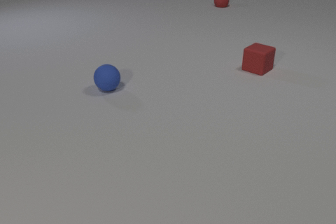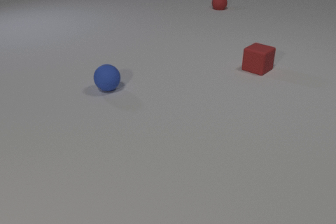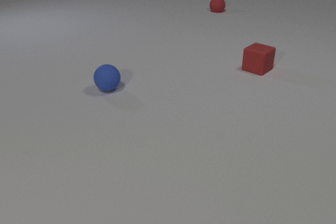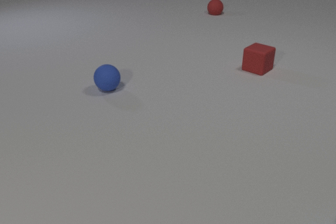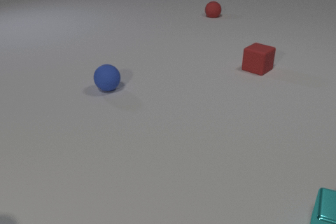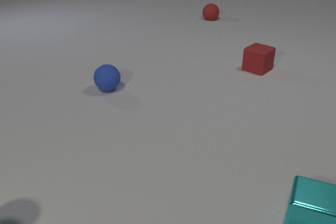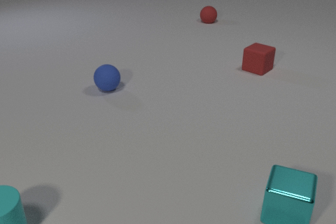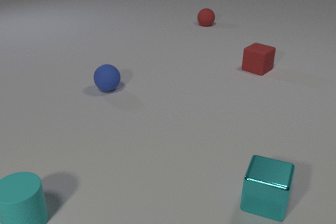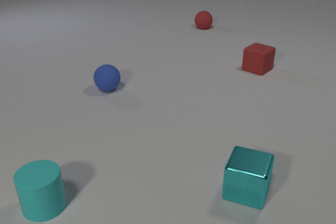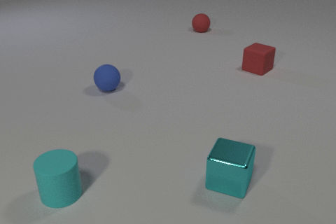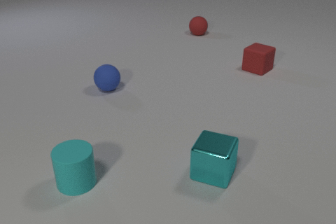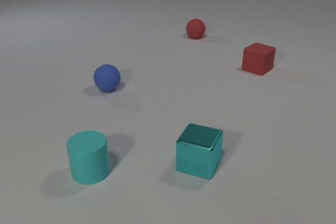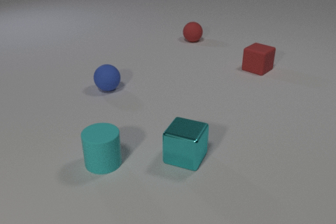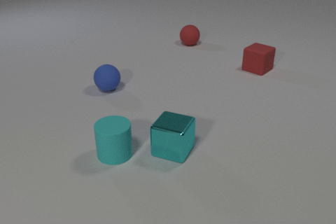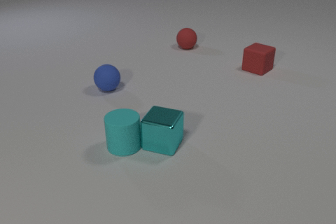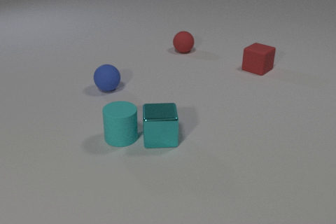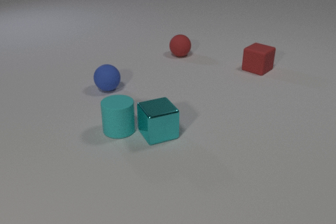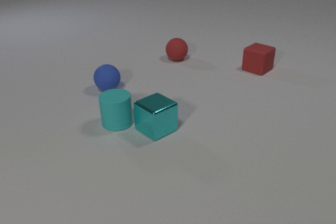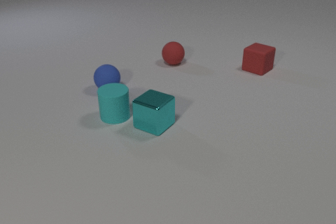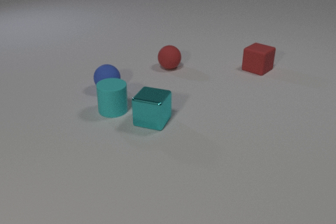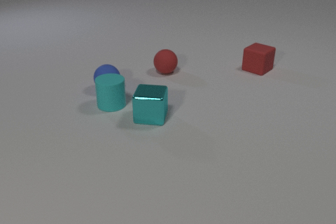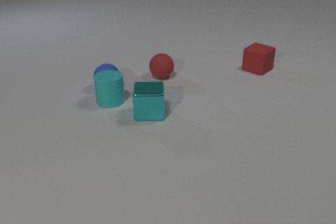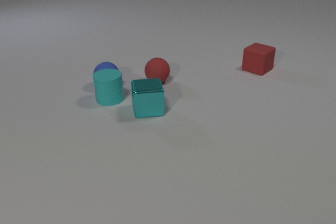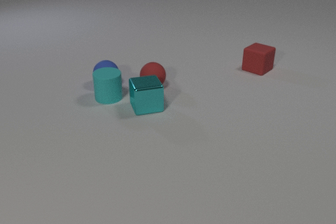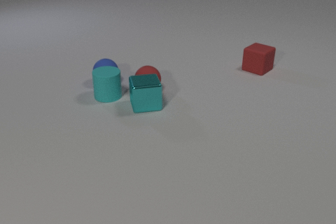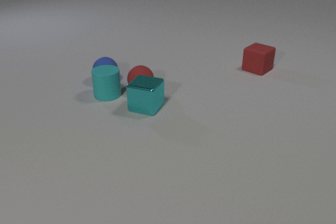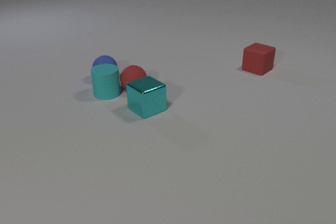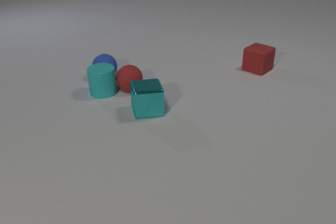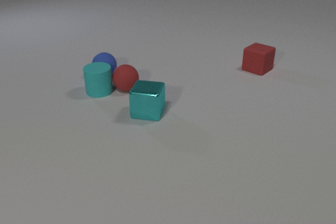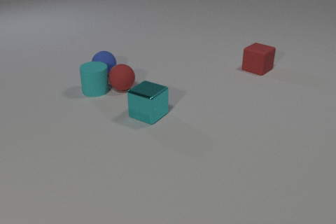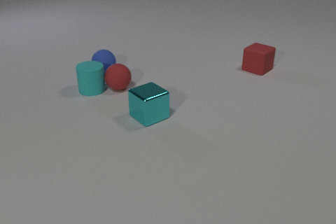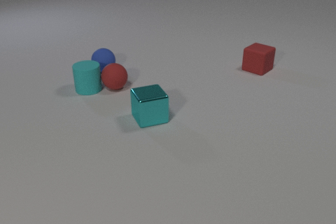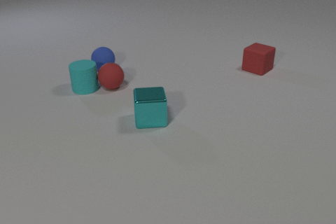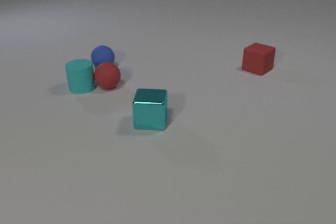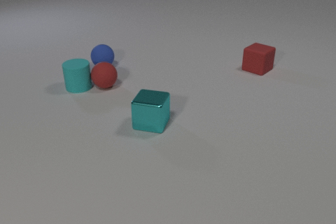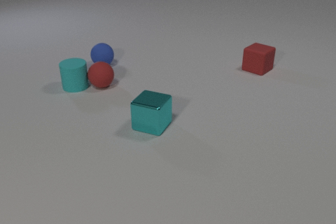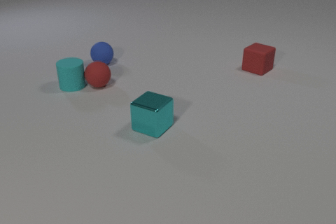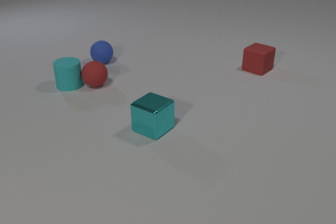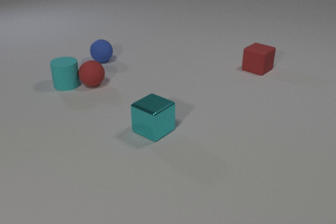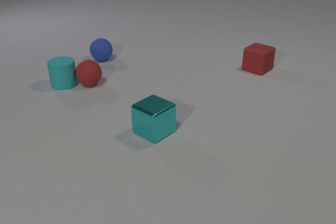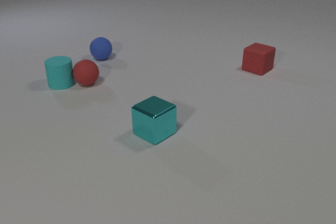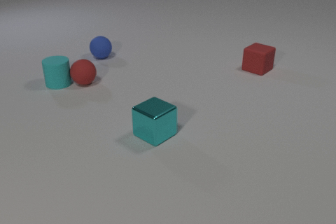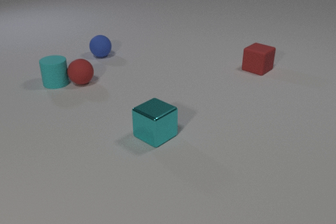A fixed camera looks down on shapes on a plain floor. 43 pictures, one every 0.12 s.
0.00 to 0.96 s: The cyan rubber cylinder comes in at the left edge, slides to the right and away from the camera. The cyan metal cube comes in at the right edge, slides to the left and away from the camera. The red rubber sphere rolls toward the camera.
0.96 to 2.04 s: The cyan rubber cylinder slides away from the camera and to the right. The cyan metal cube slides away from the camera and to the left, spins counterclockwise seen from above by about 60 degrees, its near face sliding to the right. The red rubber sphere rolls toward the camera. The cyan rubber cylinder and the cyan metal cube collide.
2.04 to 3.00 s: The cyan rubber cylinder slides away from the camera. The cyan metal cube slides away from the camera, spins counterclockwise seen from above by about 30 degrees, its near face sliding to the right. The red rubber sphere rolls toward the camera and to the left. The blue rubber sphere rolls away from the camera. The cyan rubber cylinder and the blue rubber sphere collide. The cyan metal cube and the red rubber sphere collide.
3.00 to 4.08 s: The cyan rubber cylinder slides to the left and away from the camera. The cyan metal cube slides toward the camera, spins so that its near face slides to the left, clockwise seen from above. The red rubber sphere rolls to the left. The blue rubber sphere rolls away from the camera. The cyan rubber cylinder and the red rubber sphere collide.
4.08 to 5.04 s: The cyan rubber cylinder slides to the left and away from the camera. The cyan metal cube slides toward the camera, spins so that its near face slides to the left, clockwise seen from above. The red rubber sphere rolls to the left and away from the camera. The blue rubber sphere rolls away from the camera.
Are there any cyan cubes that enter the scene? yes.
What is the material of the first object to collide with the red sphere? metal.
How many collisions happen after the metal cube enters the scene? 4.
